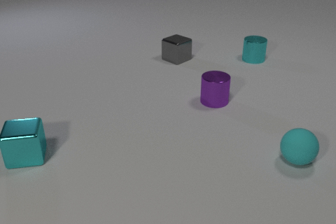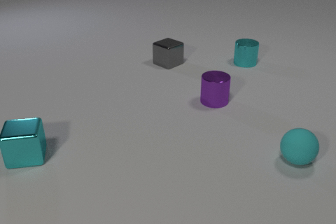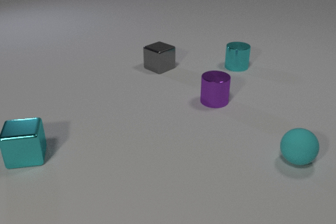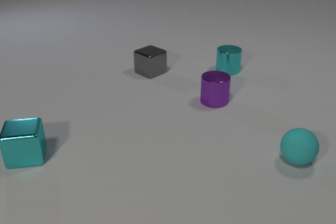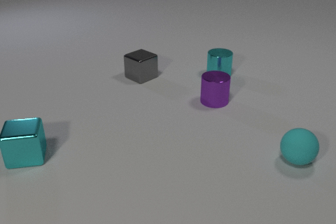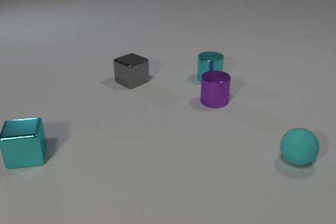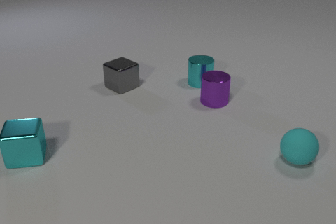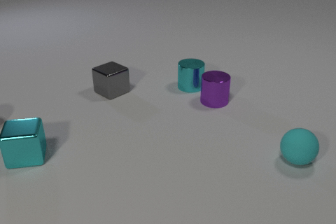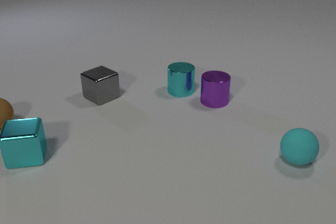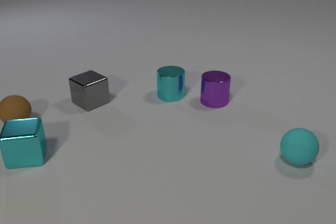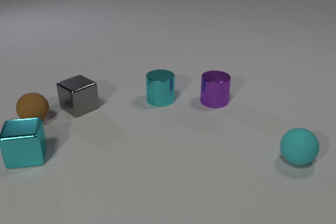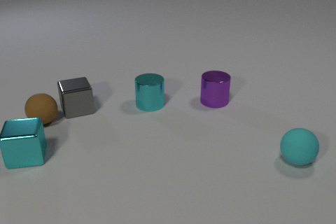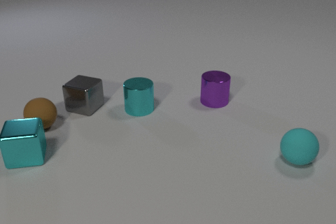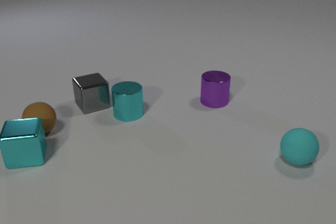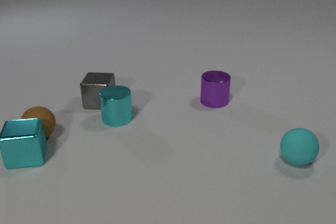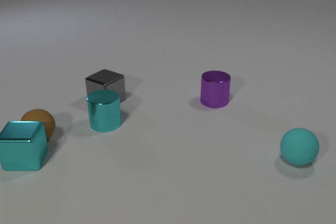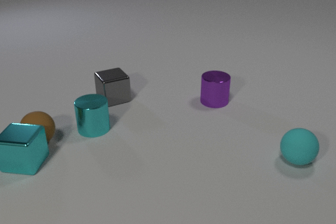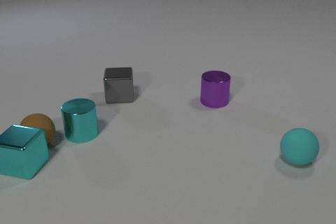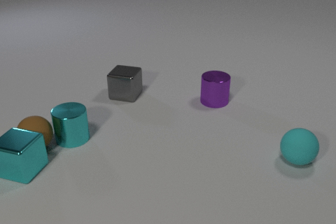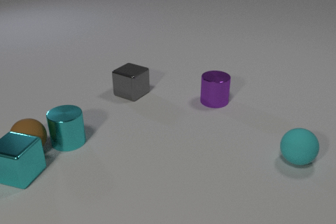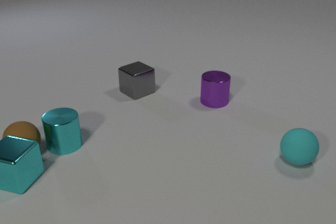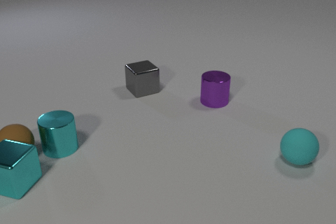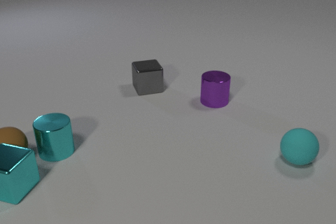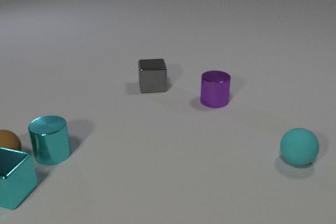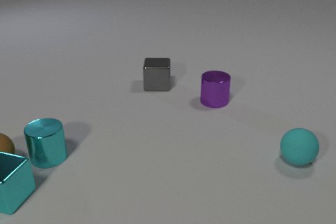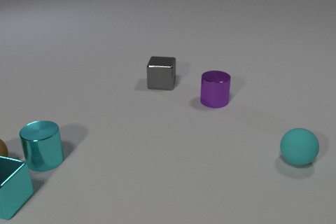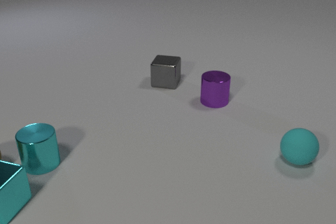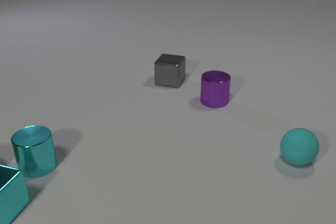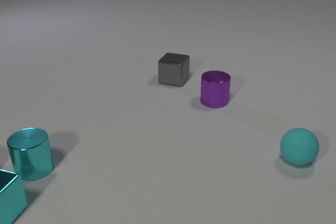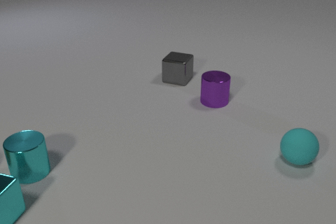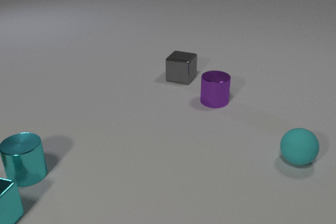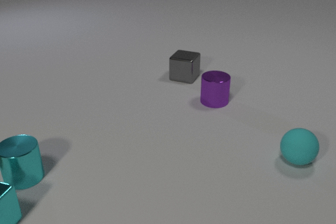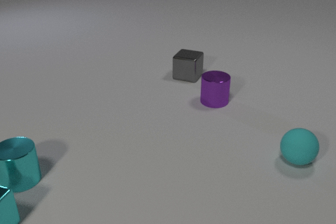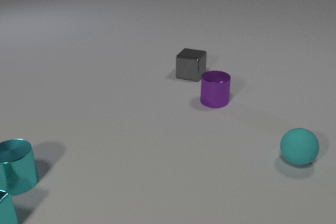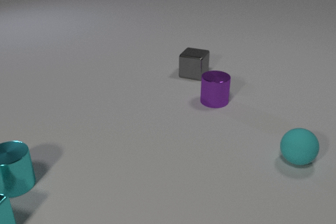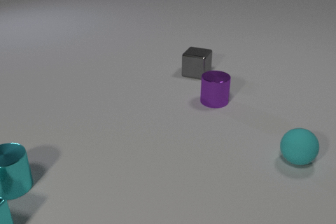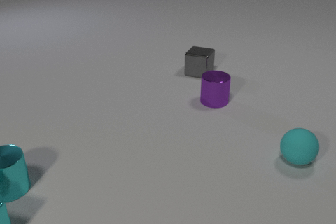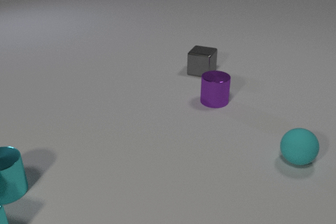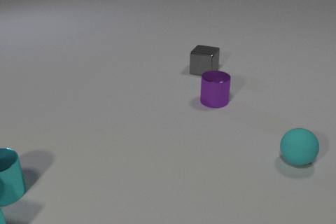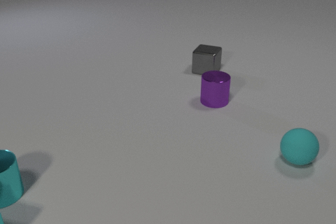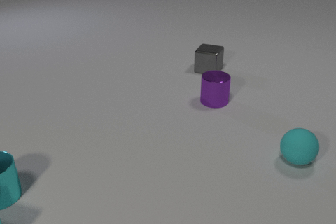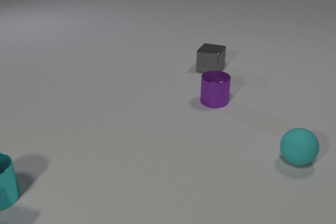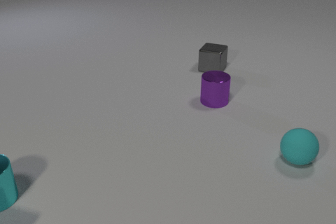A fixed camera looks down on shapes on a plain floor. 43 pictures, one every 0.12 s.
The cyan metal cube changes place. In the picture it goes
toward the camera.
0.00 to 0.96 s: The brown rubber sphere comes in at the left edge, rolls to the right. The gray metal cube slides toward the camera and to the left. The cyan metal cylinder slides toward the camera and to the left.
0.96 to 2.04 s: The brown rubber sphere rolls toward the camera and to the right. The gray metal cube slides to the right. The cyan metal cube slides toward the camera, spins so that its near face slides to the left, clockwise seen from above. The cyan metal cylinder slides to the left and toward the camera. The brown rubber sphere and the gray metal cube collide. The brown rubber sphere and the cyan metal cube collide.
2.04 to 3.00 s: The brown rubber sphere rolls to the left and toward the camera. The gray metal cube slides to the right and away from the camera. The cyan metal cube slides toward the camera and to the left. The cyan metal cylinder slides toward the camera and to the left. The brown rubber sphere and the cyan metal cylinder collide.
3.00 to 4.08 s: The brown rubber sphere leaves at the left edge. The gray metal cube slides to the right and away from the camera. The cyan metal cube slides toward the camera and to the left. The cyan metal cylinder slides to the left and toward the camera.
4.08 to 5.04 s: The gray metal cube slides to the right and away from the camera. The cyan metal cube slides toward the camera and to the left, leaves at the left edge. The cyan metal cylinder slides to the left and toward the camera.
How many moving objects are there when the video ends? 2.
How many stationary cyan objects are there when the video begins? 2.
What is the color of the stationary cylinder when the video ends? purple.
